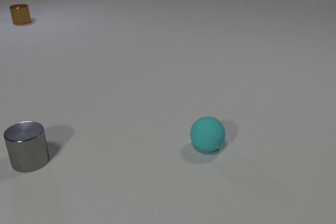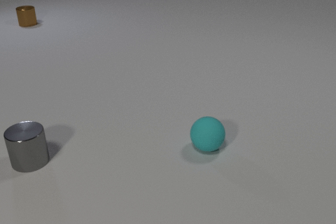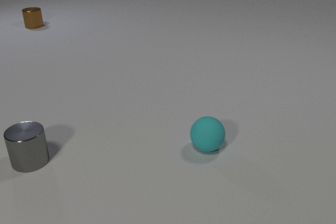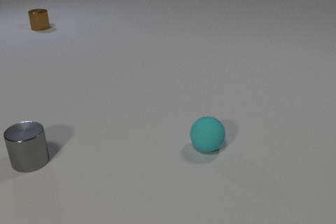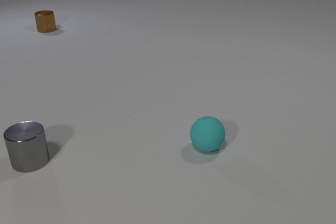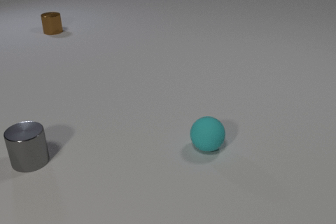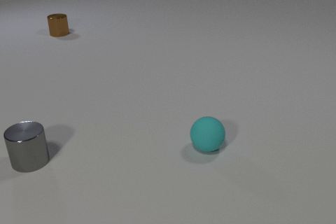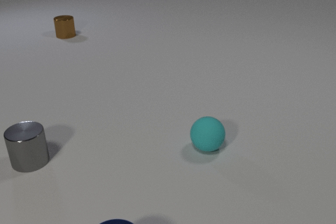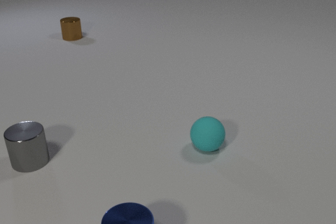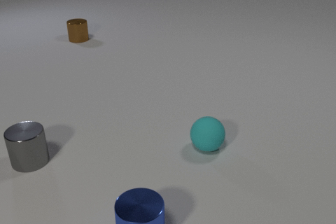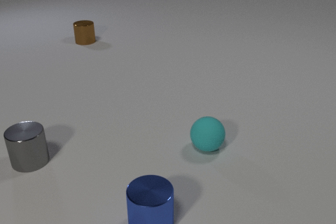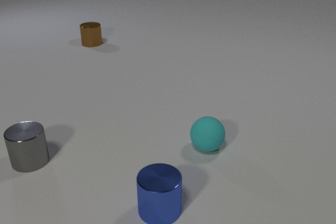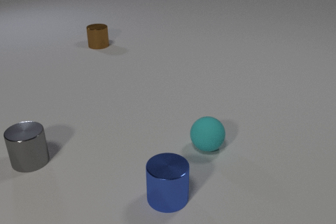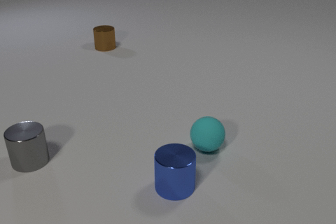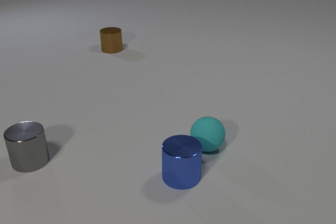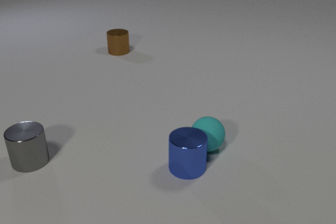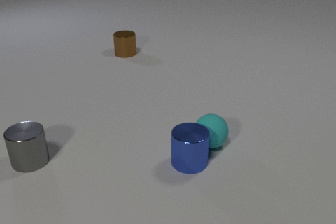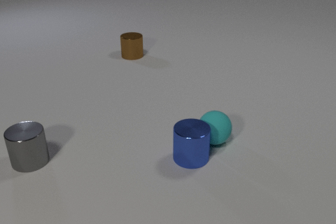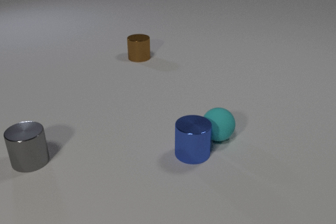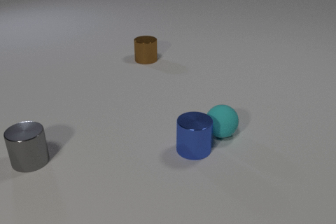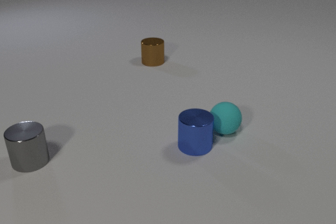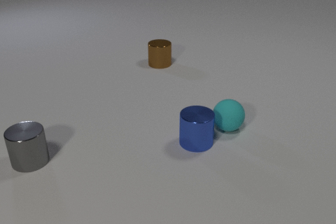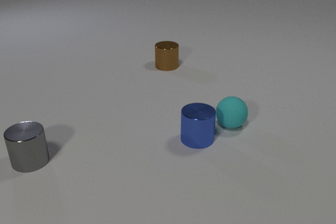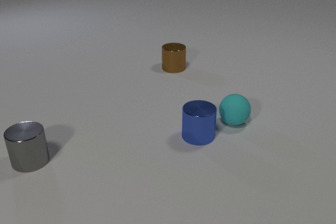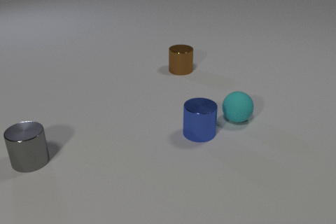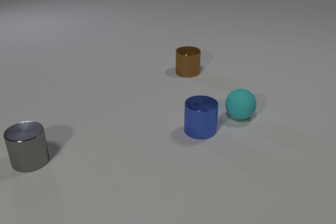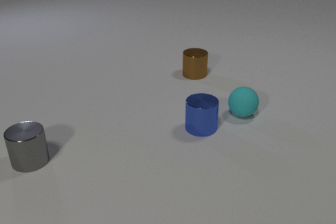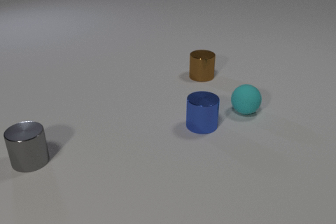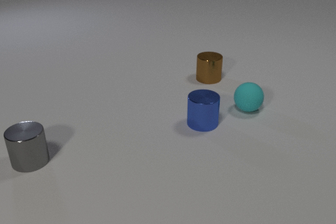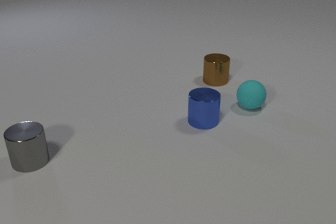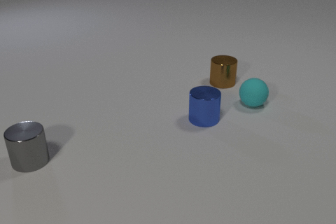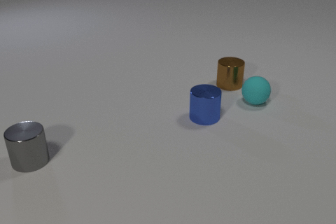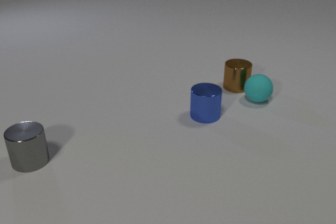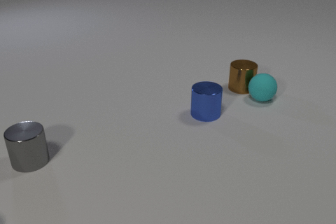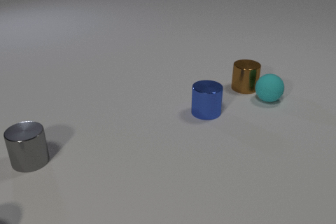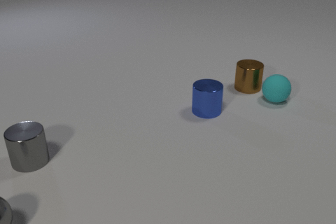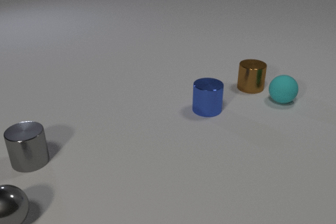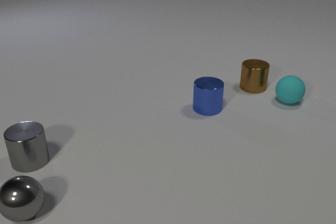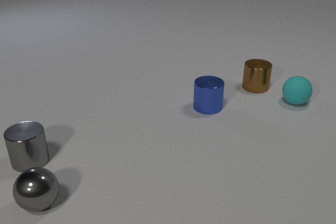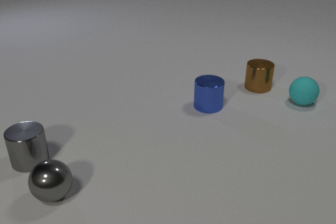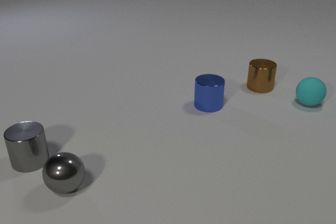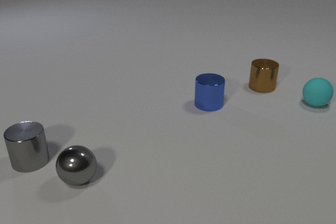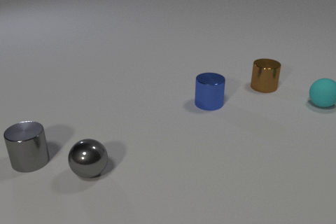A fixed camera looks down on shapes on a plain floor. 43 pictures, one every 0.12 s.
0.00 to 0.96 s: The blue metal cylinder comes in at the bottom edge, slides away from the camera and to the right. The brown metal cylinder slides toward the camera and to the right.
0.96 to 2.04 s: The blue metal cylinder slides away from the camera and to the right. The cyan rubber sphere rolls away from the camera. The brown metal cylinder slides toward the camera and to the right. The blue metal cylinder and the cyan rubber sphere collide.
2.04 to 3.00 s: The blue metal cylinder slides away from the camera. The cyan rubber sphere rolls away from the camera and to the right. The brown metal cylinder slides to the right and toward the camera.
3.00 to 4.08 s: The blue metal cylinder slides away from the camera. The cyan rubber sphere rolls away from the camera and to the right. The brown metal cylinder slides to the right and toward the camera. The cyan rubber sphere and the brown metal cylinder collide.
4.08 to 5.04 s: The blue metal cylinder slides away from the camera. The cyan rubber sphere rolls to the right. The gray metal sphere comes in at the left edge, rolls to the right and away from the camera. The brown metal cylinder slides to the right.
What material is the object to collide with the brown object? rubber.
What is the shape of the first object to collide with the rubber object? cylinder.
Are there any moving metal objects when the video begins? yes.
